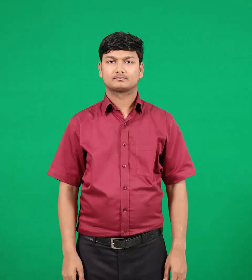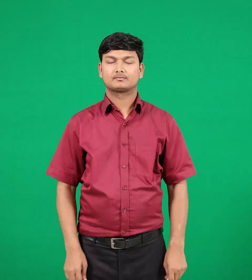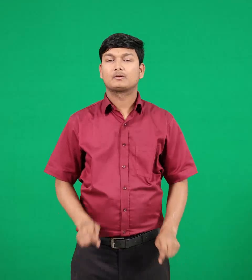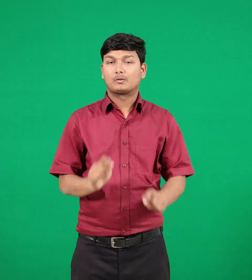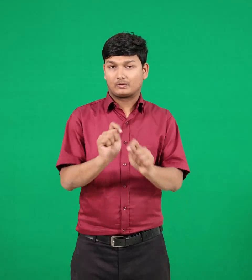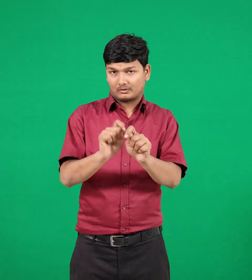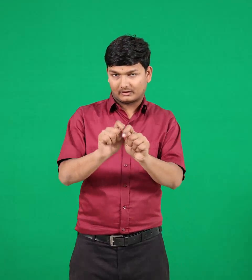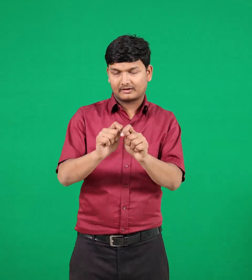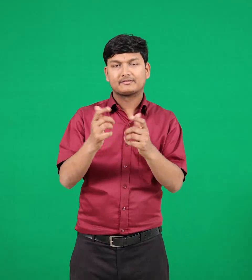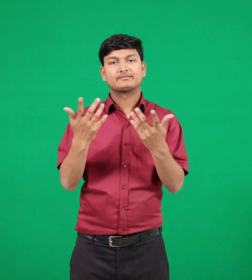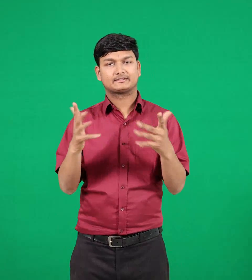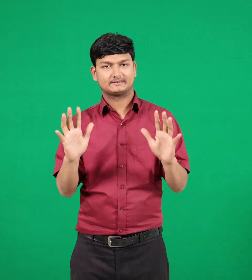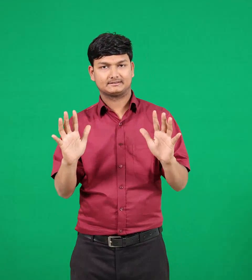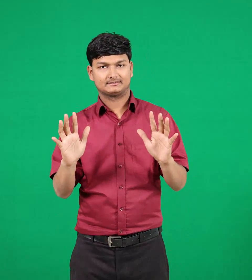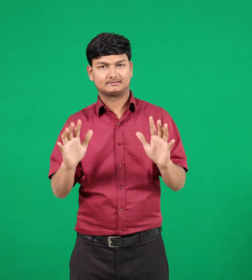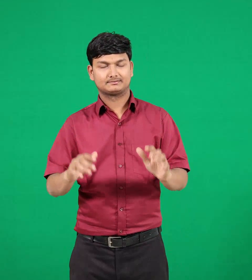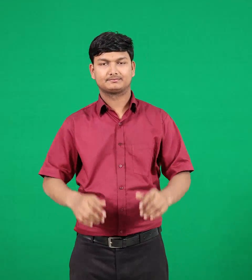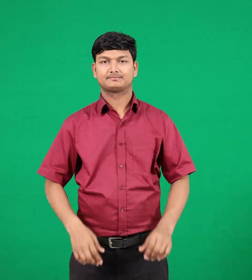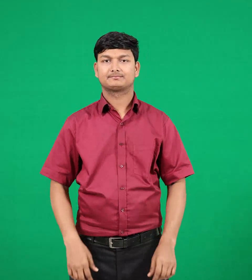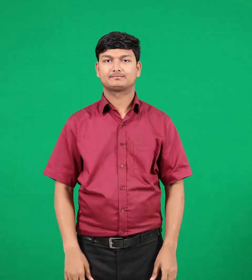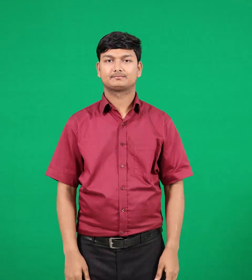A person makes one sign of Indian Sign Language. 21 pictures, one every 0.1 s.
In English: worked
